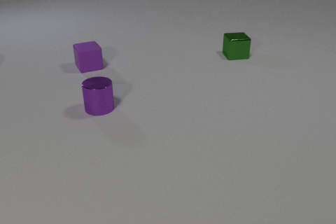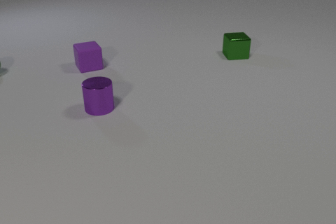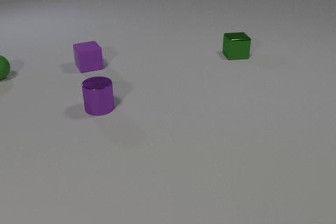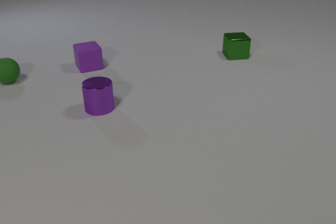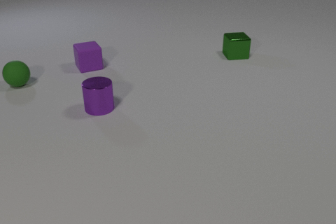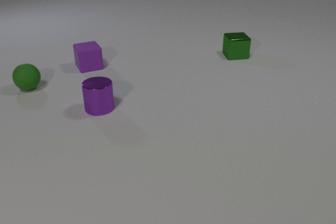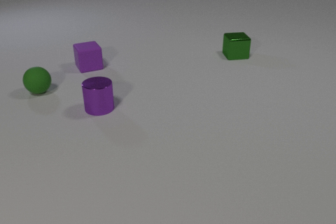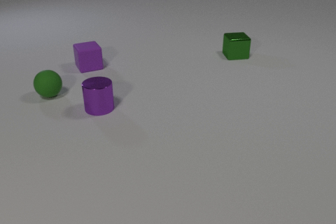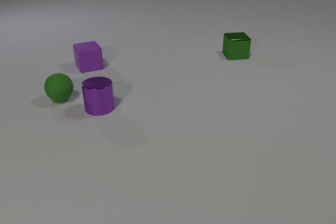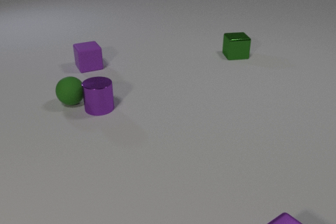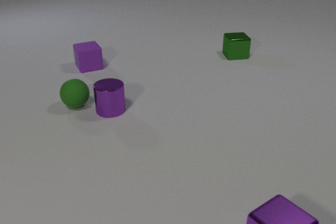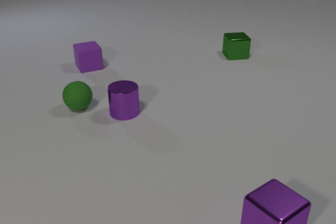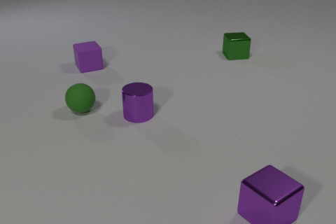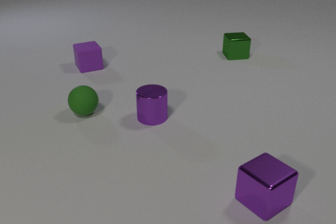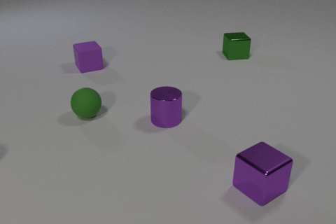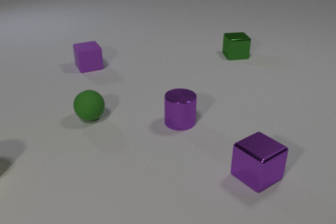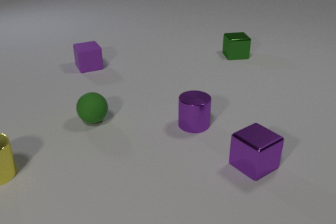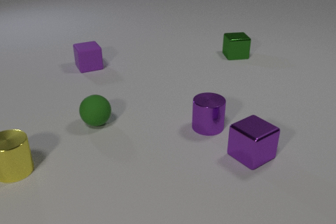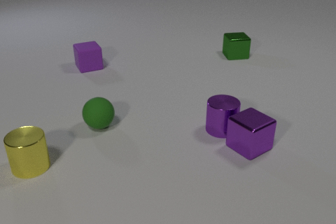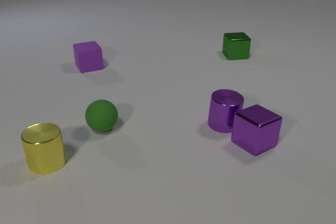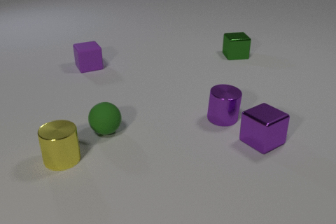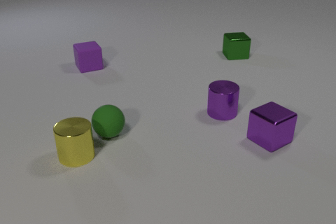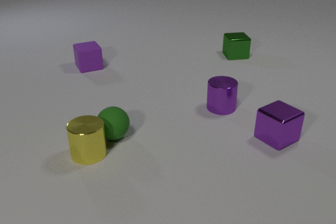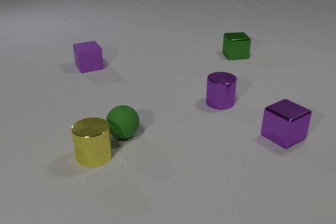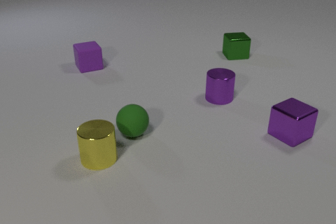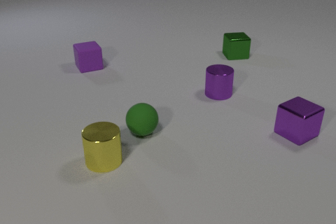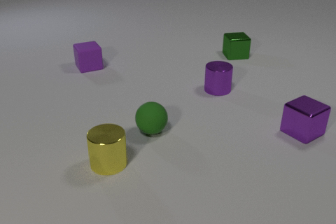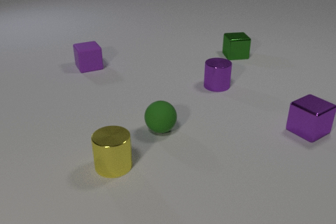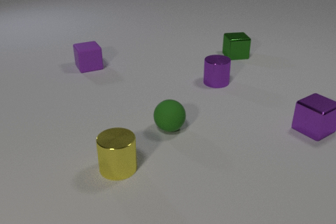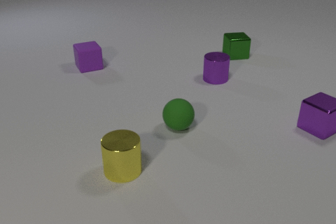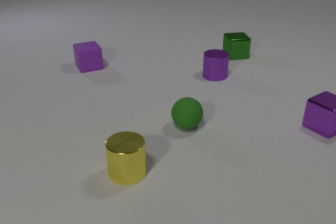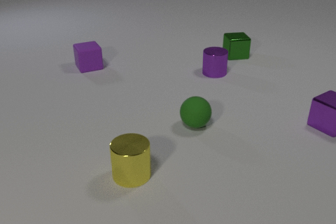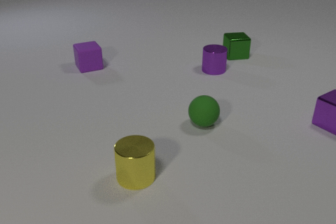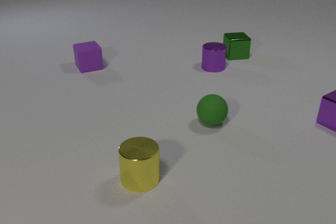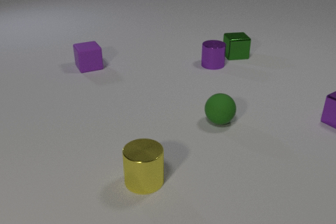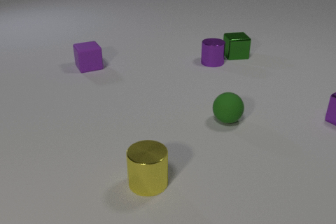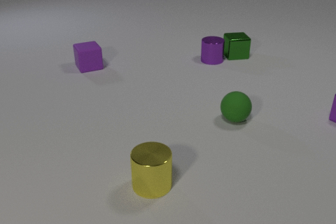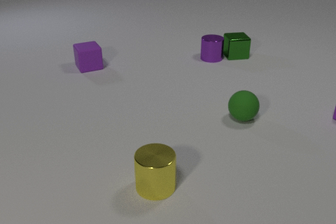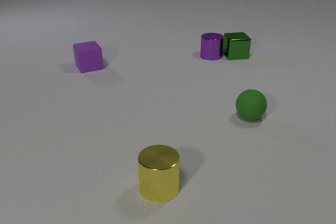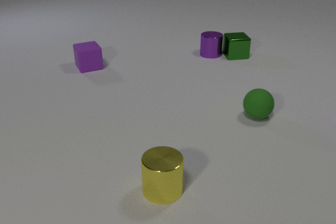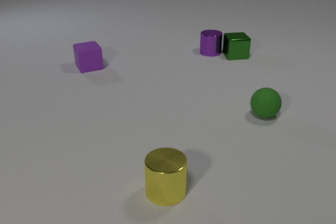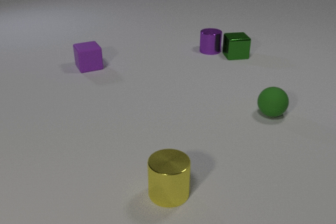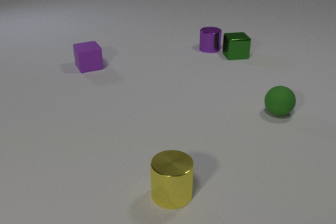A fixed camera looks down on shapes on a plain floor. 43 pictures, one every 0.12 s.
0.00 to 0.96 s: The green rubber sphere comes in at the left edge, rolls toward the camera and to the right.
0.96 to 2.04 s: The green rubber sphere rolls toward the camera and to the right. The purple metal cylinder slides to the right. The yellow metal cylinder comes in at the left edge, slides to the right. The purple metal cube comes in at the bottom edge, slides away from the camera. The green rubber sphere and the purple metal cylinder collide.
2.04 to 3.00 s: The green rubber sphere rolls to the right and toward the camera. The purple metal cylinder slides away from the camera. The yellow metal cylinder slides to the right. The purple metal cube slides away from the camera and to the right. The purple metal cylinder and the purple metal cube collide. The green rubber sphere and the yellow metal cylinder collide.
3.00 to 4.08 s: The green rubber sphere rolls to the right. The purple metal cylinder slides away from the camera. The yellow metal cylinder slides to the right and toward the camera. The purple metal cube slides to the right and away from the camera.
4.08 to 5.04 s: The green rubber sphere rolls to the right and away from the camera. The purple metal cylinder slides away from the camera. The yellow metal cylinder slides to the right and toward the camera. The purple metal cube slides away from the camera and to the right, leaves at the right edge.
Are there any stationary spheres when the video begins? no.
What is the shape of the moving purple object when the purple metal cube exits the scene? cylinder.
How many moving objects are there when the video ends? 3.
